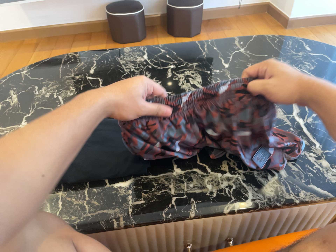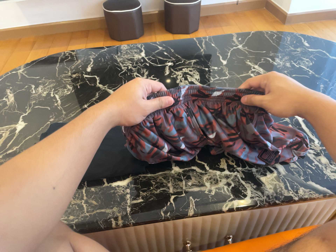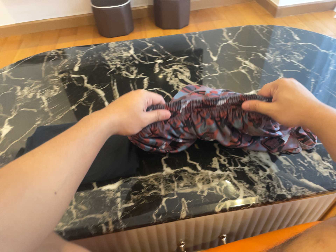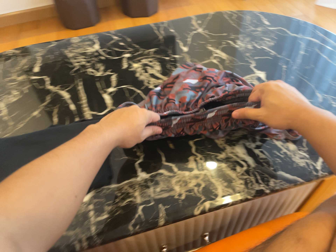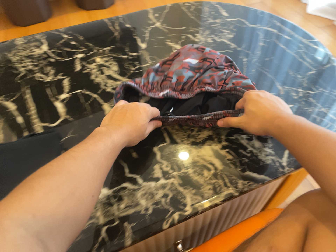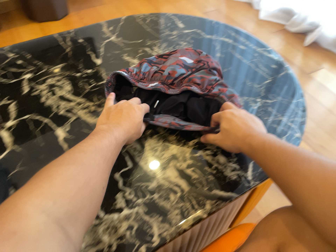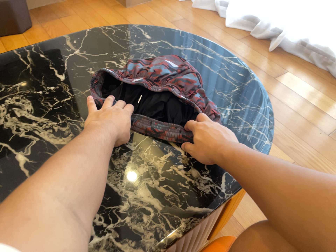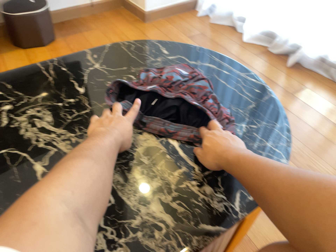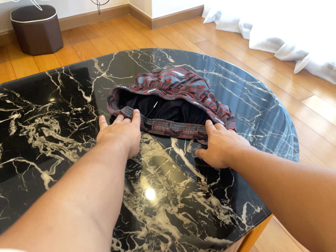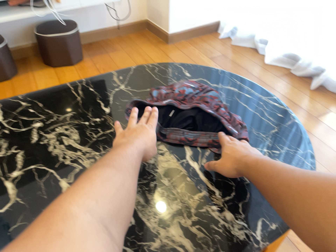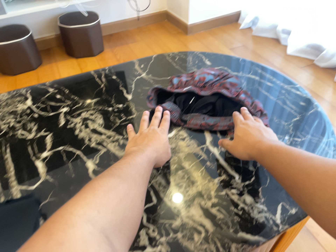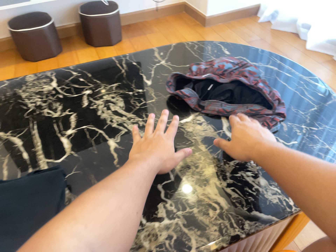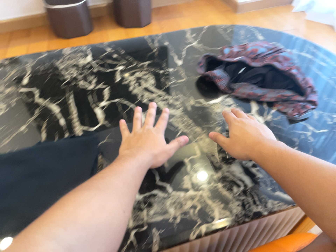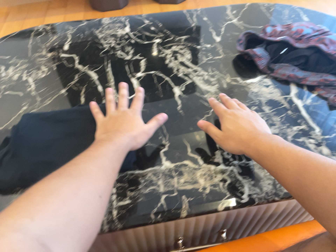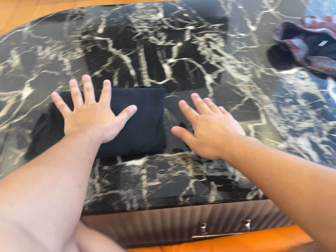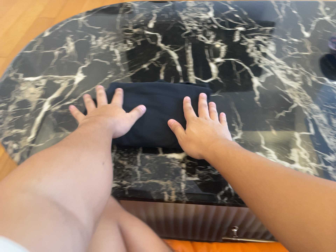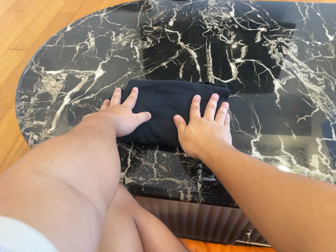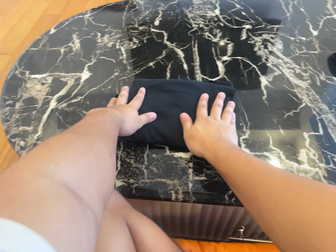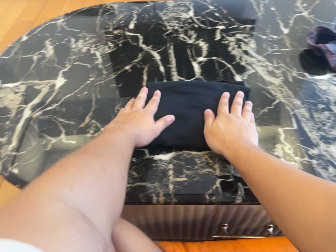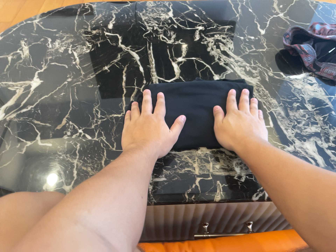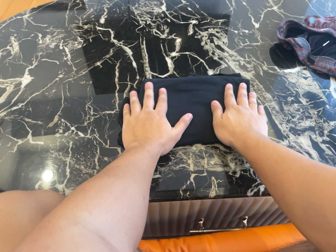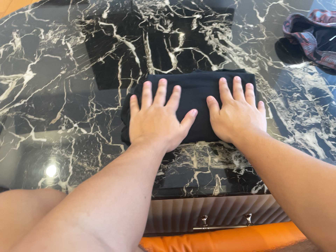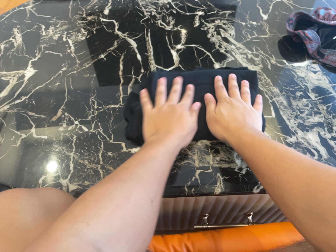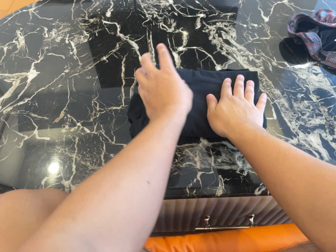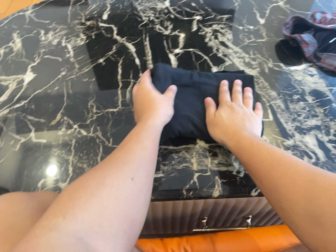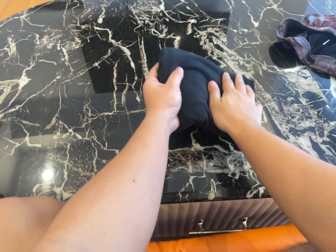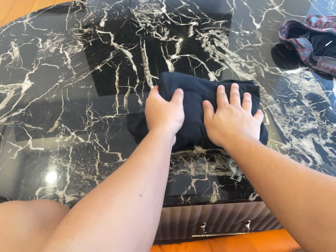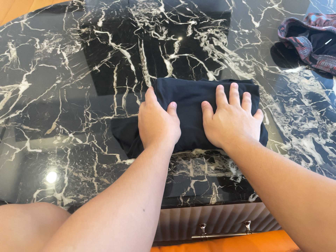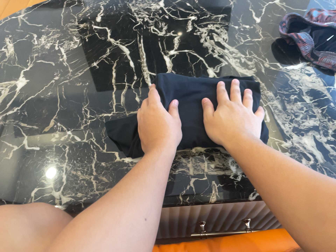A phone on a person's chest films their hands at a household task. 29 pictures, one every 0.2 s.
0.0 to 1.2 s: The scene slides to the left, as the camera pans about 25 degrees to its right. It travels forward, toward the top of its view and to its right, about 20 cm, so what stands in front looms larger. It rolls about its line of sight by about 20 degrees, and the scene rotates counterclockwise.
1.2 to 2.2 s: The camera pans to its left by about 15 degrees.
2.2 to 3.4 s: The scene slides to the right, as the camera pans about 20 degrees to its left. It travels to its left and toward the bottom of its view, about 14 cm, so close, fixed things drift to the right. Its aim tips toward the bottom of its view by about 10 degrees, and the scene shifts upward. It rolls about its line of sight by about 20 degrees, and the scene rotates clockwise.
3.4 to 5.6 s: The camera shifts only a little, or ends up much as it began.
The film runs backward here.
